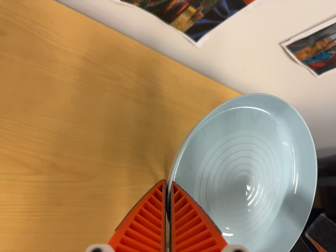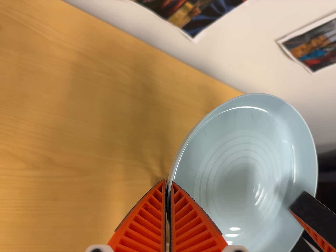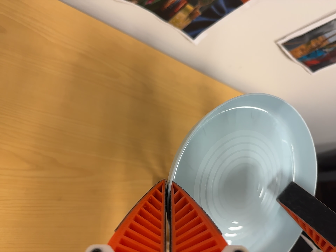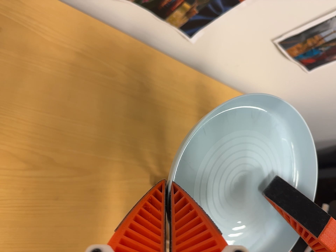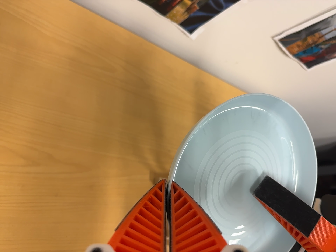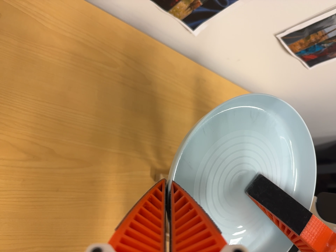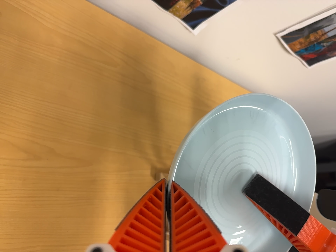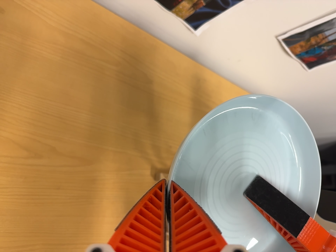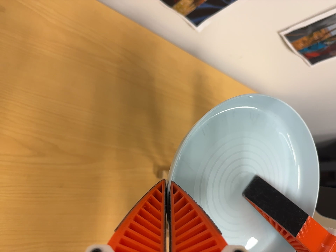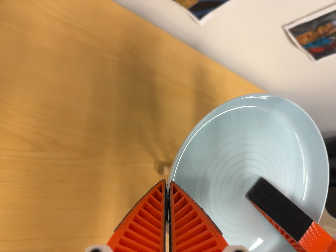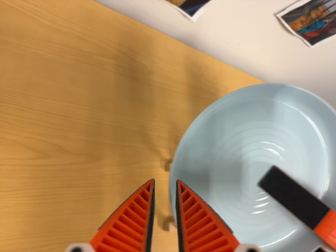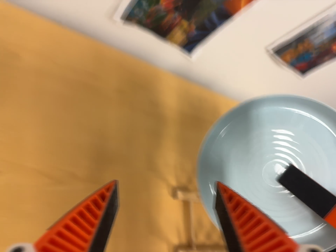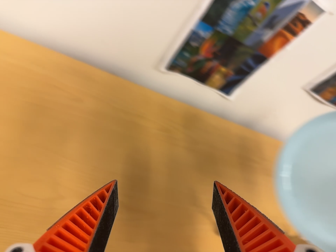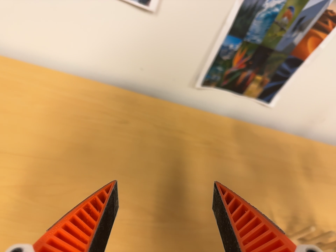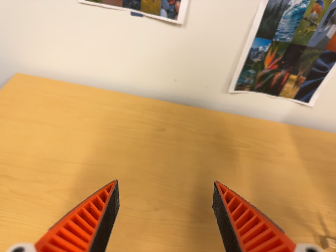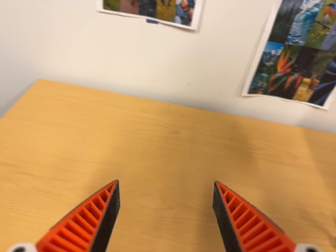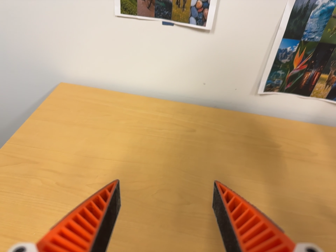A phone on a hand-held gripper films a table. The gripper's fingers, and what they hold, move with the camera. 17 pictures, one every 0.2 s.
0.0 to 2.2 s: The camera shifts only a little, or ends up much as it began.
2.2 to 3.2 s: The scene slides to the right, as the camera pans about 35 degrees to its left. It travels backward and toward the bottom of its view, about 14 cm. Its aim tips toward the top of its view by about 25 degrees. It rolls about its line of sight by about 10 degrees, and the scene rotates counterclockwise.
The film runs forward here.
